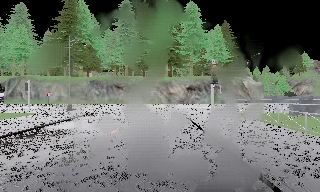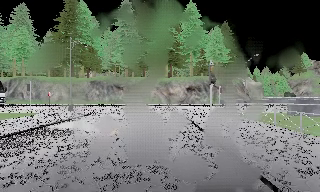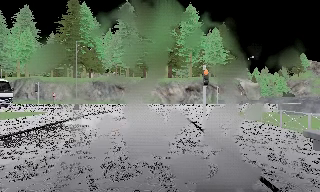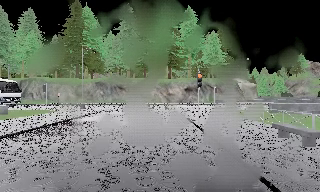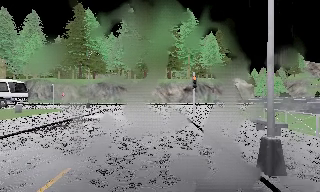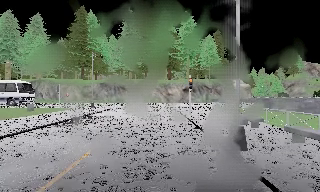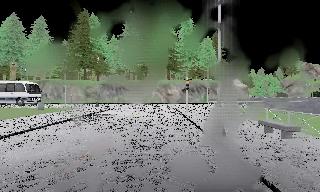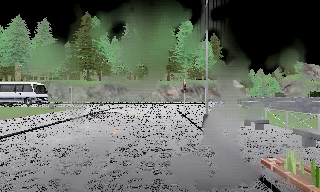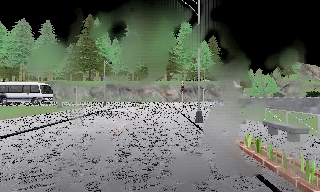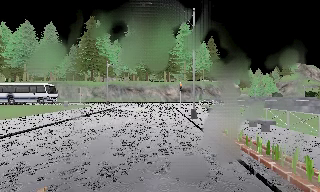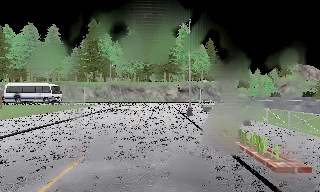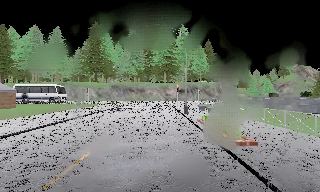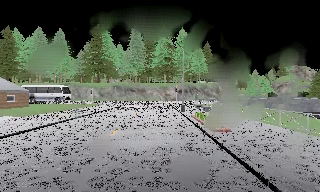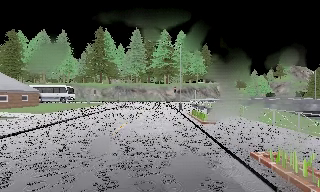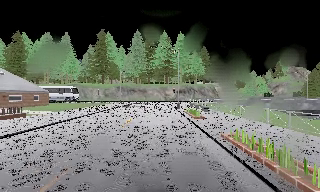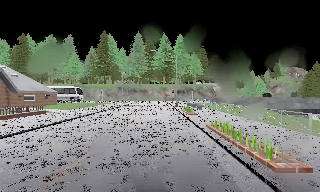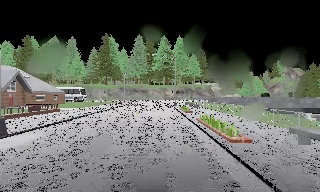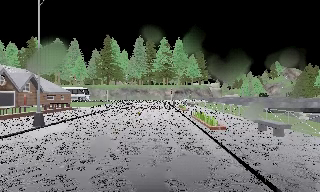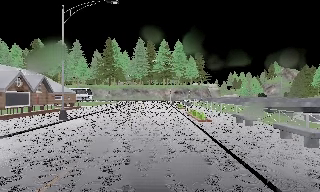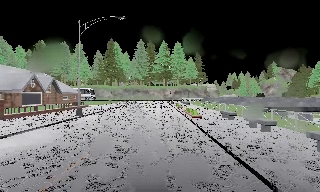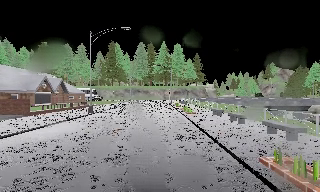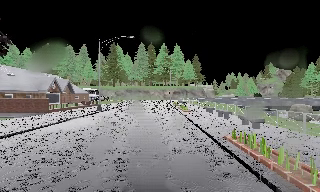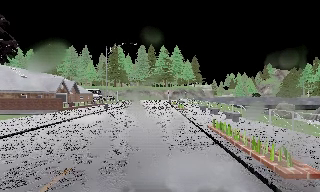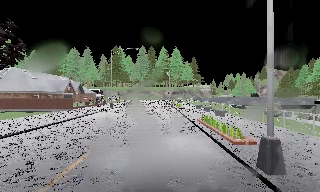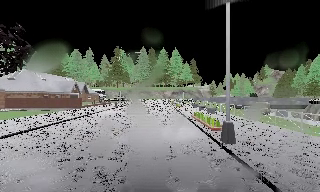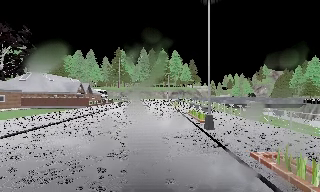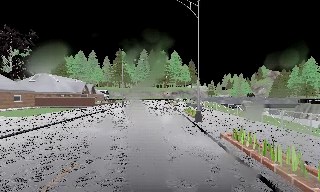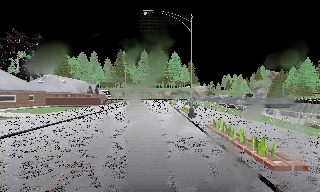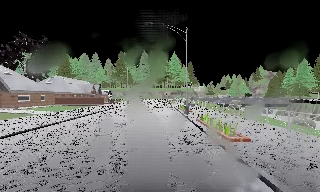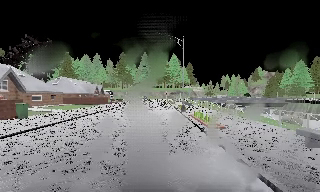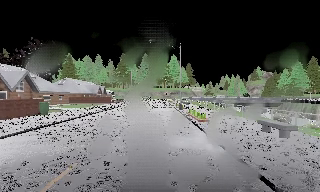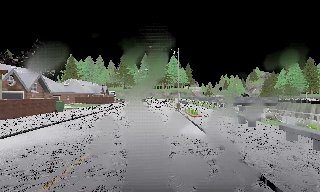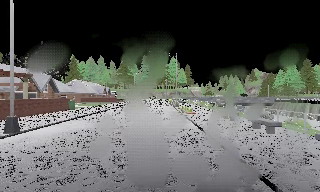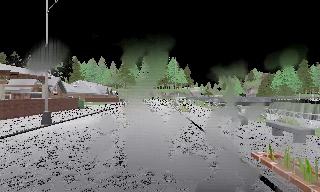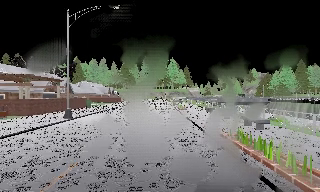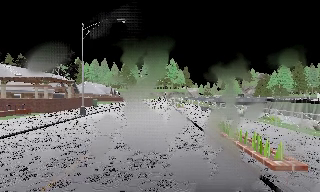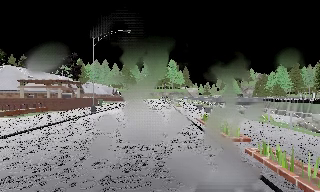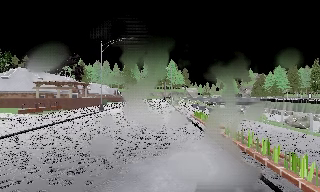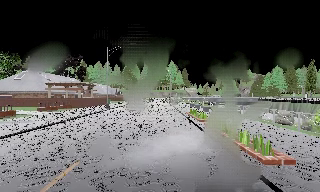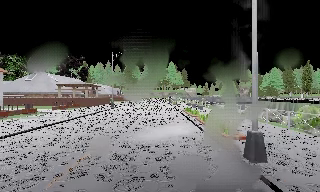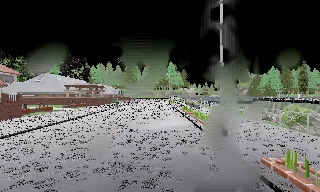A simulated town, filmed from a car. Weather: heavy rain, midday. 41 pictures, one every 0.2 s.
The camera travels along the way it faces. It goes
backward.
0.0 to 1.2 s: The camera travels backward, about 7 m, so what stands in front gets smaller. It gains speed.
1.2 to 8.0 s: The camera travels backward, about 65 m, so what stands in front gets smaller.
The film runs backward here.
